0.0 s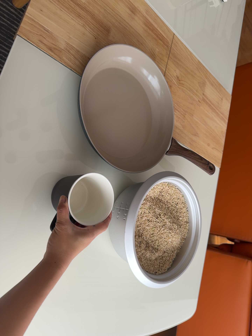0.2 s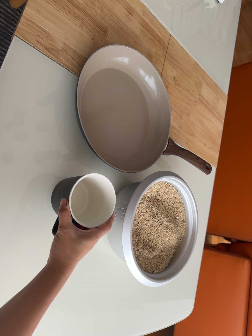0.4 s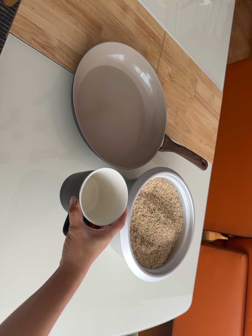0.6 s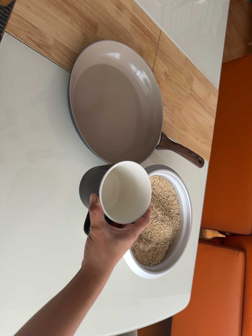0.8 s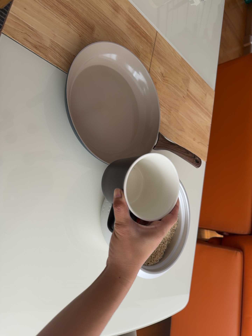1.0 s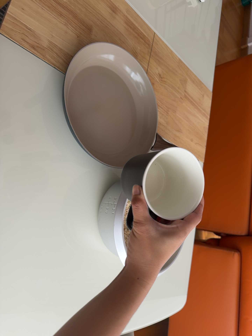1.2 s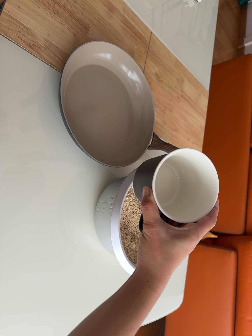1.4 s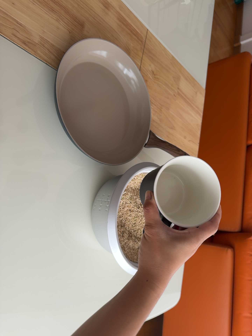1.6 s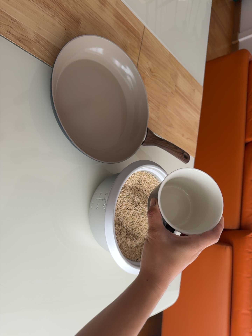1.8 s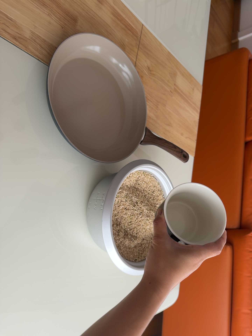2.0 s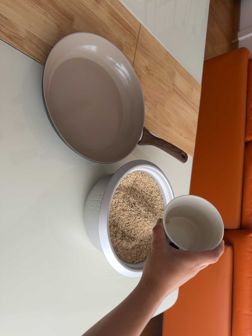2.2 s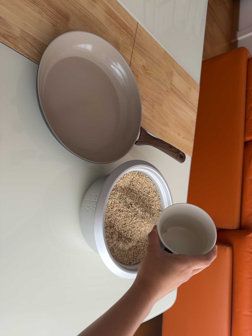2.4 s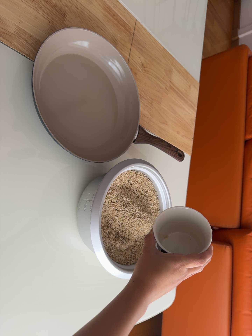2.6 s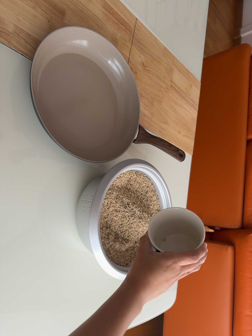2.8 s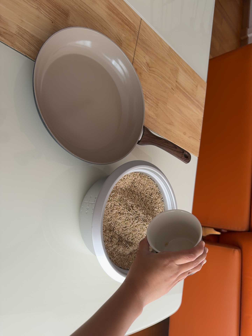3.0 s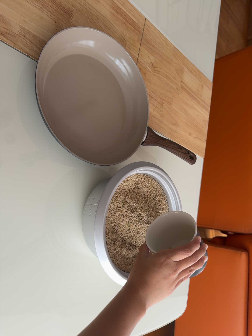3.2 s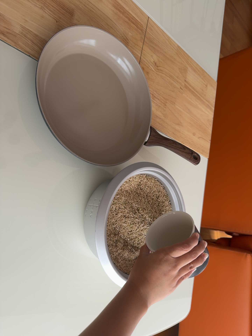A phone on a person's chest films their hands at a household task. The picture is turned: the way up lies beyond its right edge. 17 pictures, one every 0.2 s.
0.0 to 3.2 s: The camera travels to its right and forward, about 7 cm, so close, fixed things drift to the left.
The film runs forward here.
